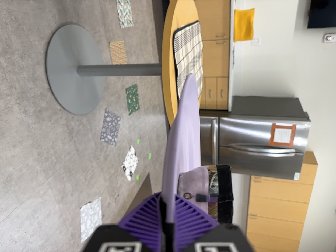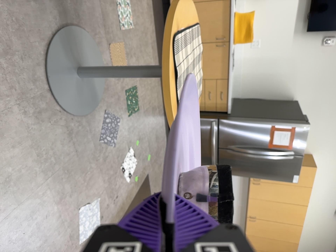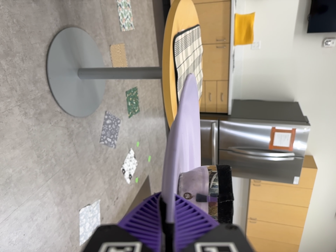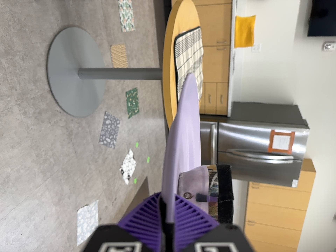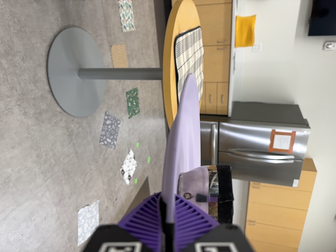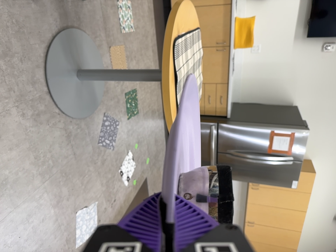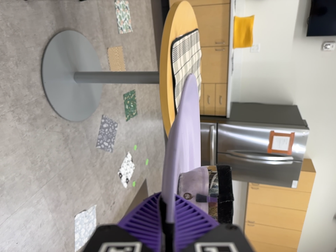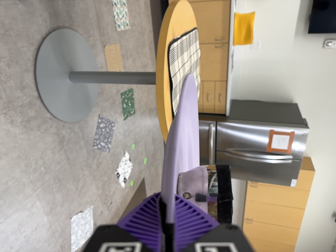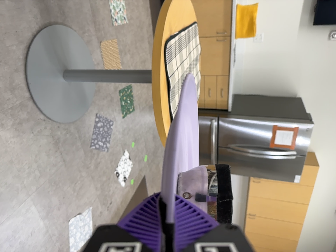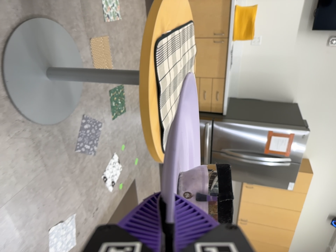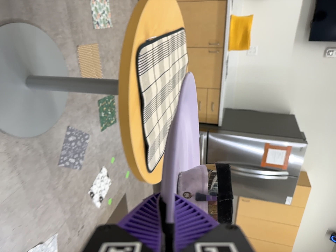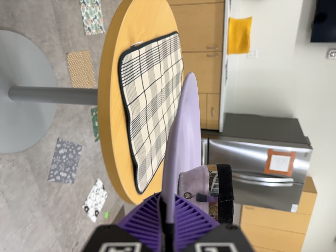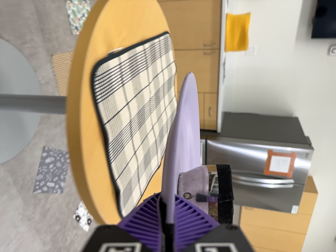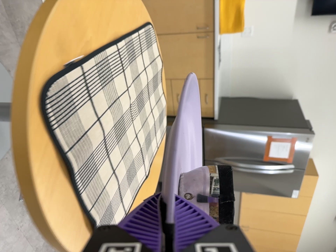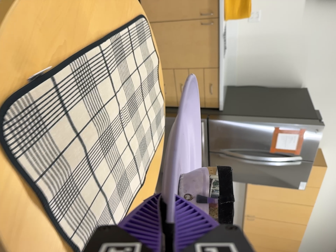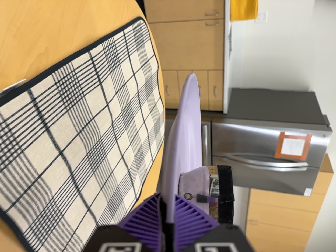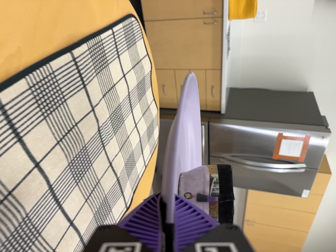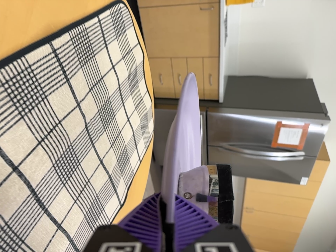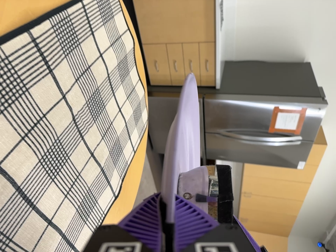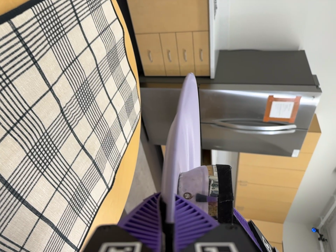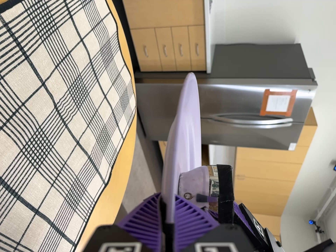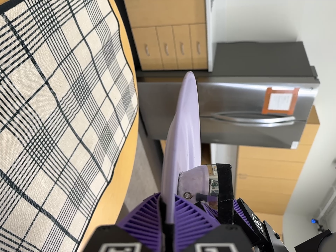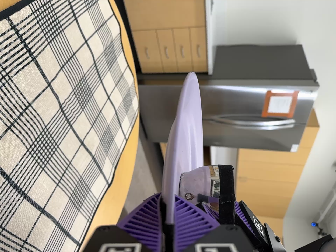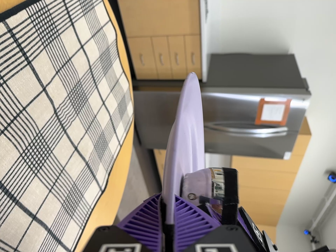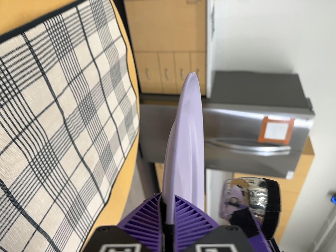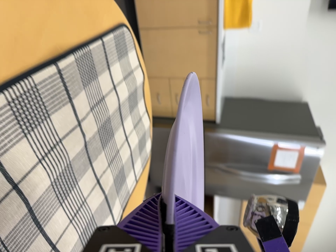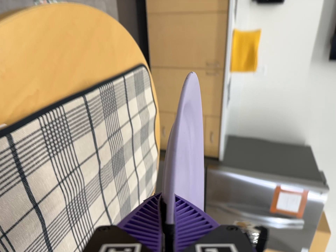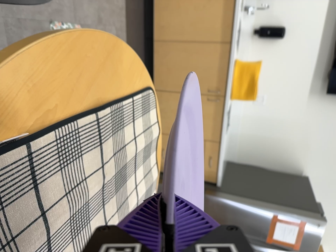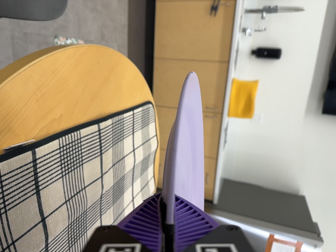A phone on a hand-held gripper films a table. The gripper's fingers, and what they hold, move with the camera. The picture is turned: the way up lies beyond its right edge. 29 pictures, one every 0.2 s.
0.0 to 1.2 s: The camera shifts only a little, or ends up much as it began.
1.2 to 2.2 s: The camera travels forward and toward the top of its view, about 40 cm, so what stands in front looms larger.
2.2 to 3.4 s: The camera travels forward and toward the top of its view, about 50 cm, so what stands in front looms larger. Its aim tips toward the bottom of its view by about 10 degrees.
3.4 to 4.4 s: The camera shifts only a little, or ends up much as it began.
4.4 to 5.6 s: The camera travels backward and to its left, about 14 cm, so what stands in front gets smaller. Its aim tips toward the top of its view by about 25 degrees, and the scene shifts downward. It rolls about its line of sight by about 15 degrees, and the scene rotates clockwise.
The film runs forward here.
